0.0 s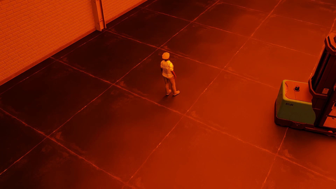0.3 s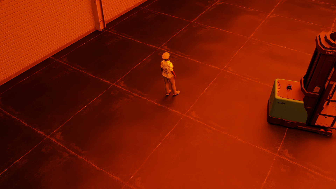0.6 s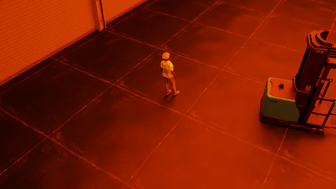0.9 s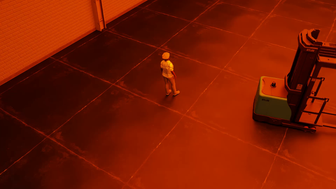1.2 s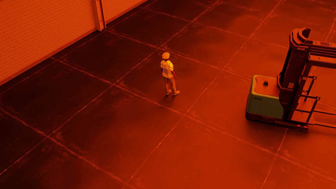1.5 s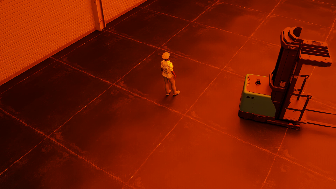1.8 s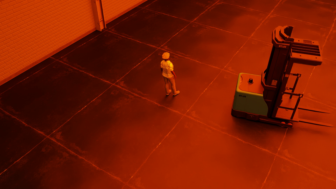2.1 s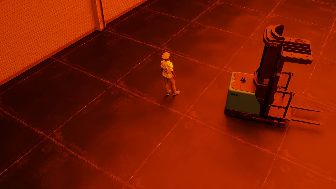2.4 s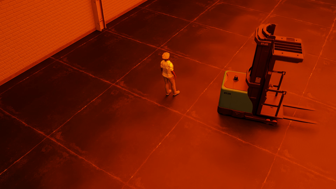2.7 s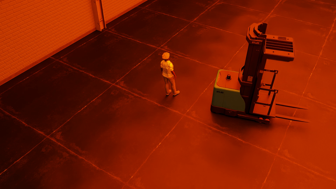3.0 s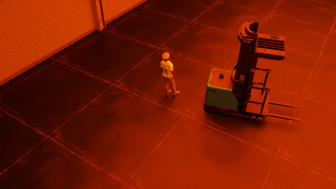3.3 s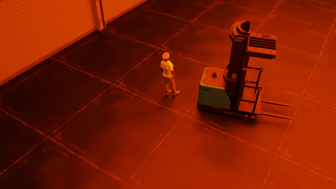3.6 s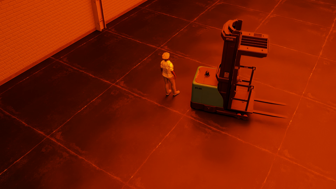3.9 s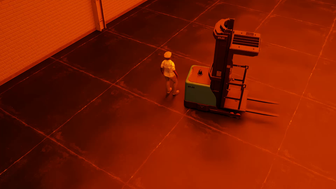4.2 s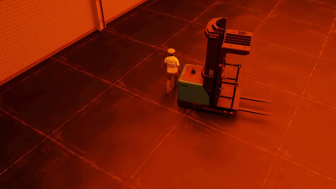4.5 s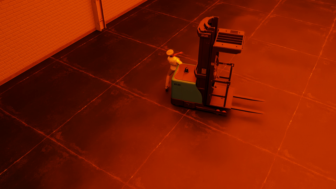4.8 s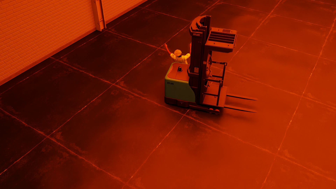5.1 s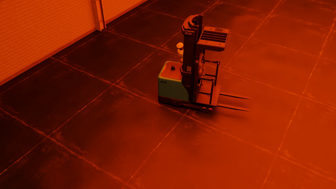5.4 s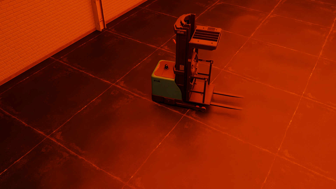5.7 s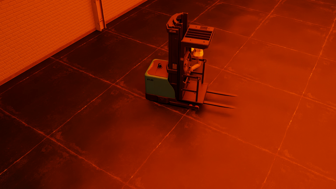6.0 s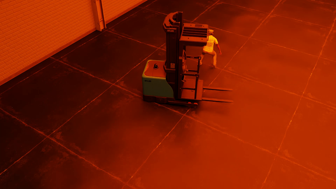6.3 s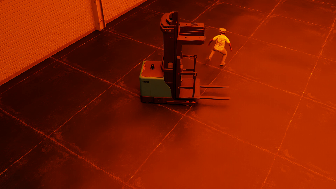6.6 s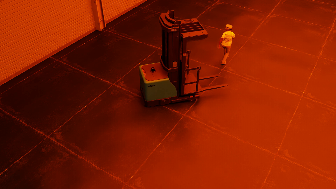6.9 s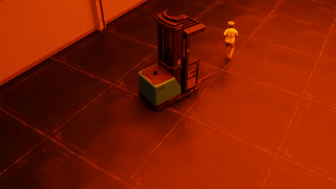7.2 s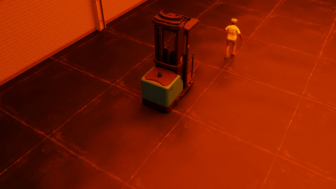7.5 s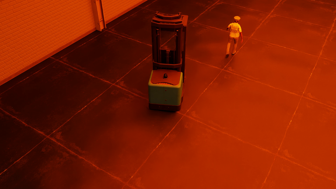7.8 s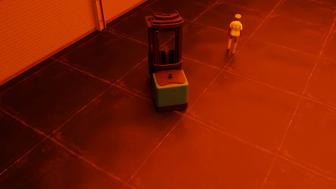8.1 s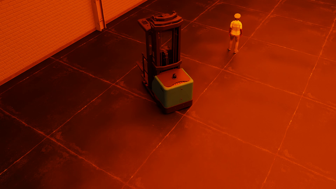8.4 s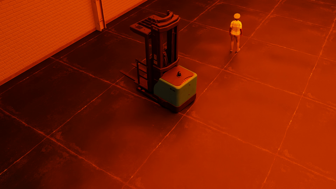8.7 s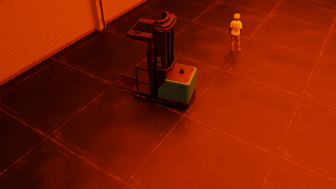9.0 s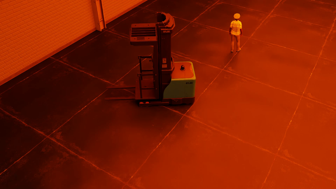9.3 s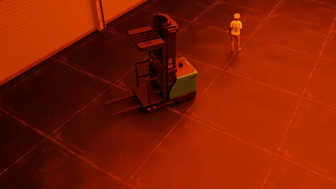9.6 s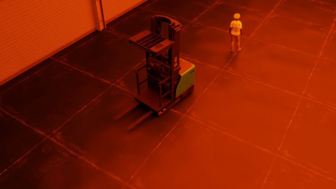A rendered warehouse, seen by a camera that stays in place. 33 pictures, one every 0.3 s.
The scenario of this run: Near miss between a forklift and a person.
